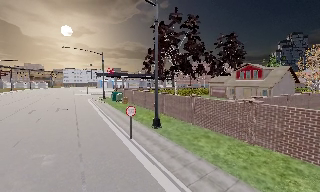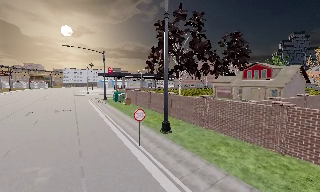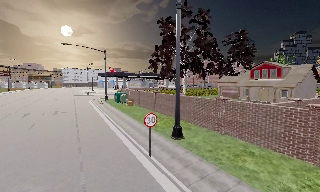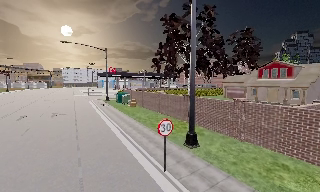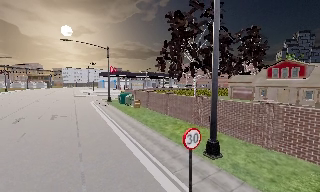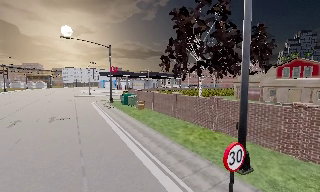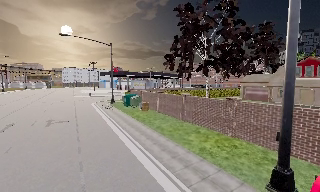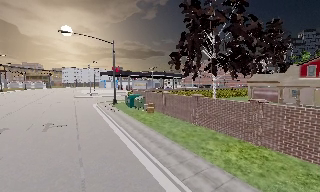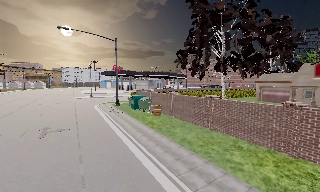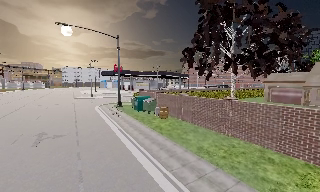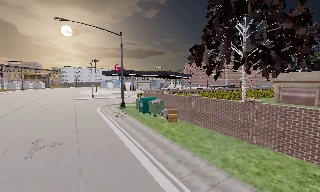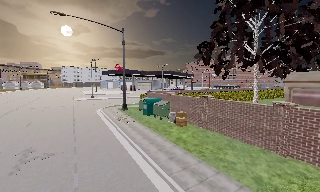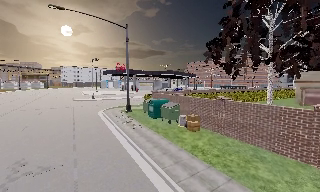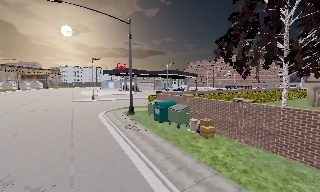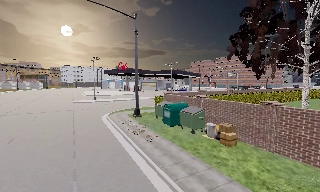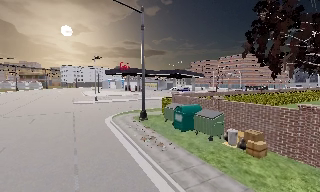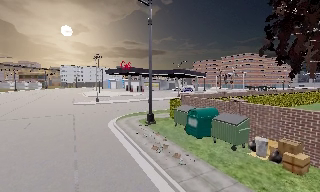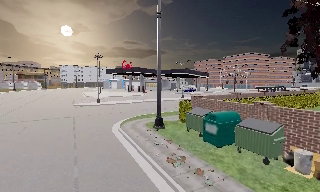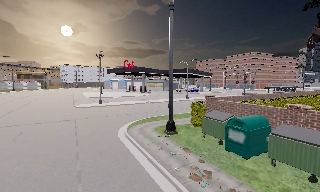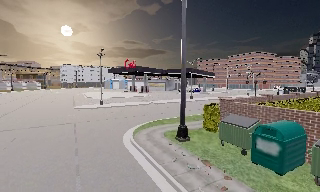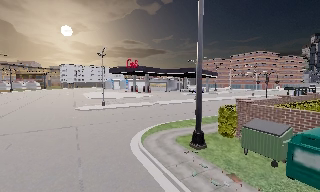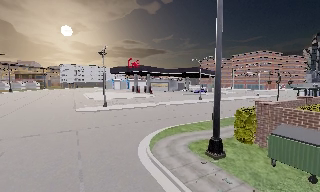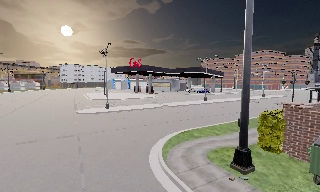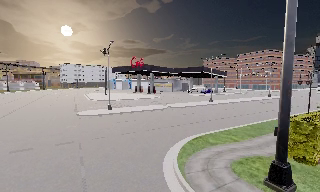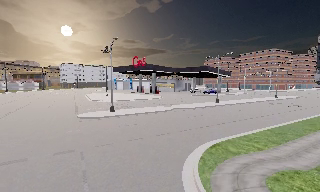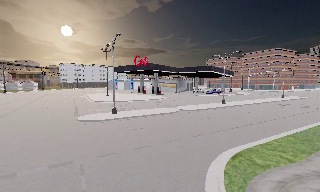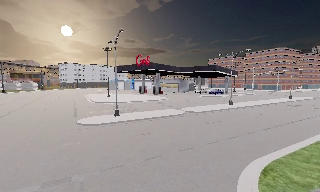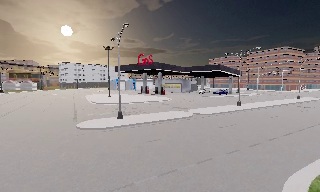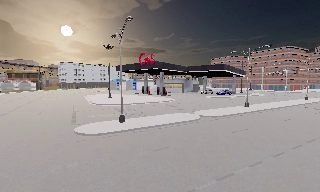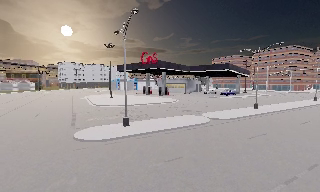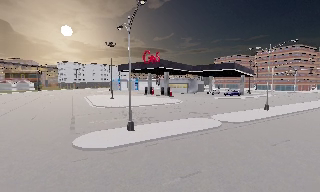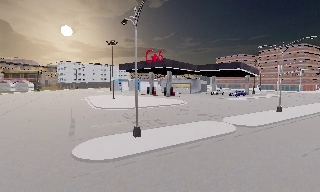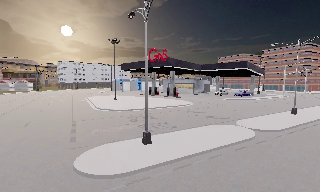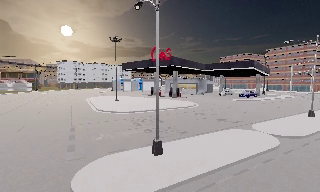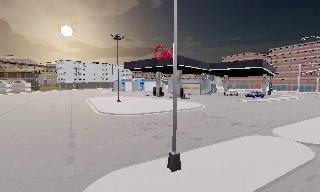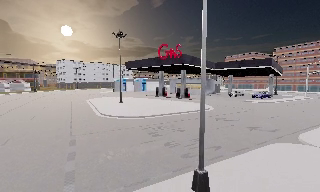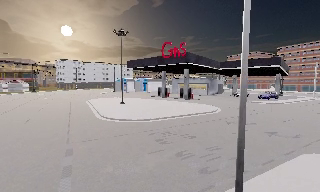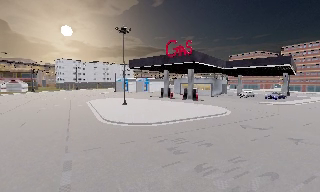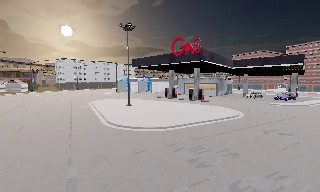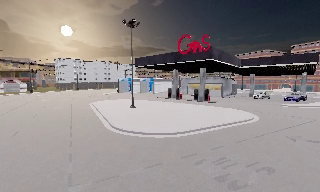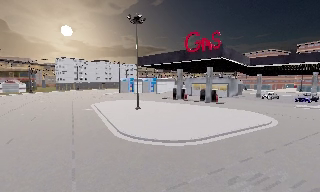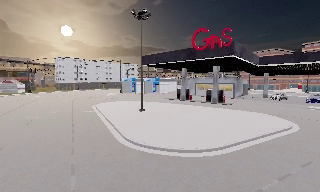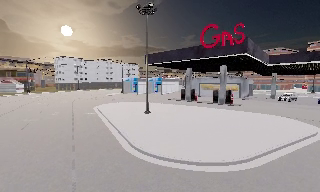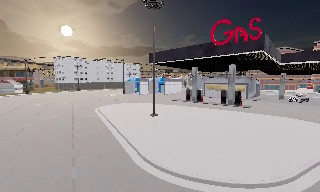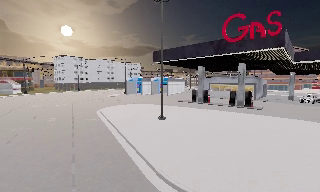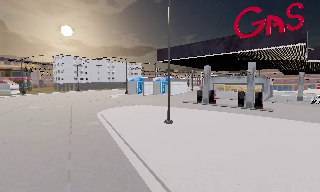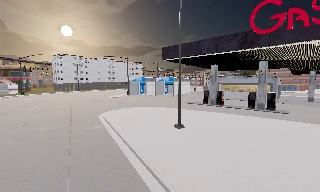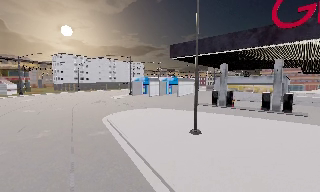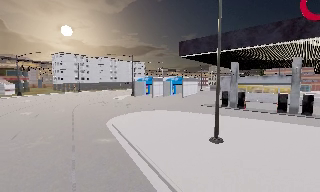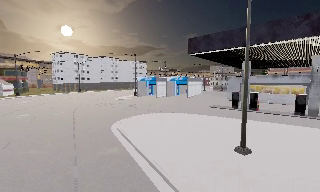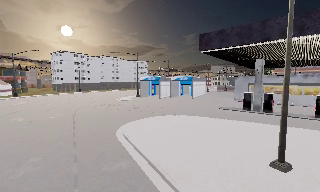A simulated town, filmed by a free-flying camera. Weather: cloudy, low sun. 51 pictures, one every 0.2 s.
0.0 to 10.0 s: The camera travels forward and to its left, about 75 m, so what stands in front looms larger.
The film runs forward here.
